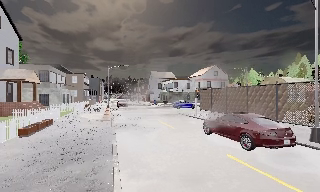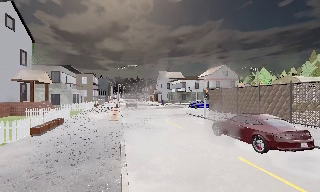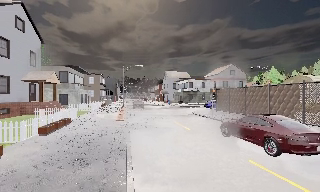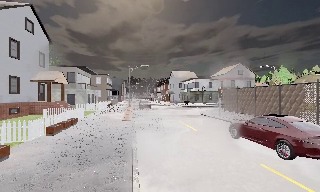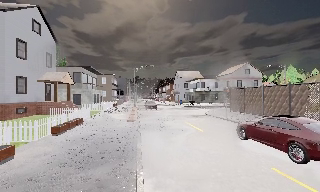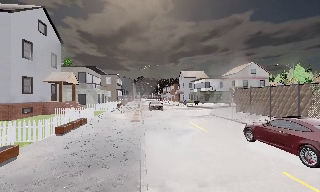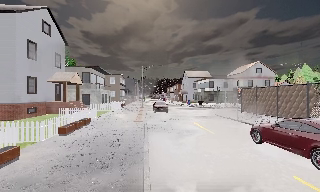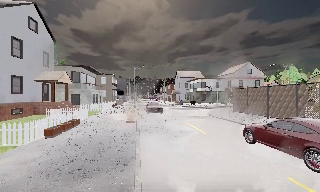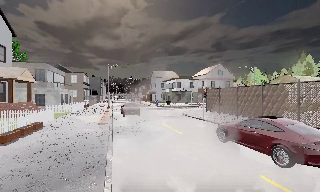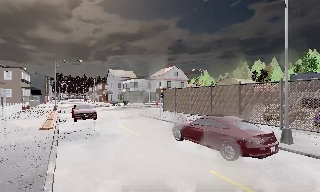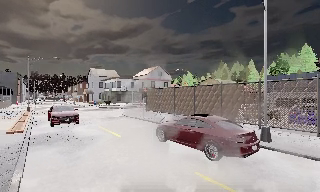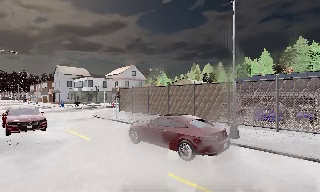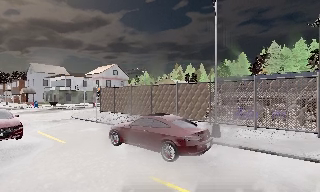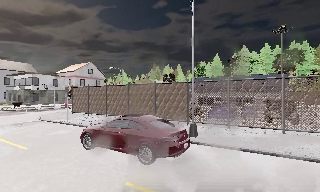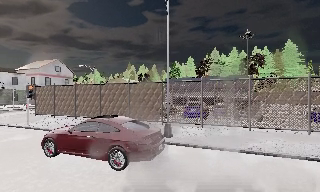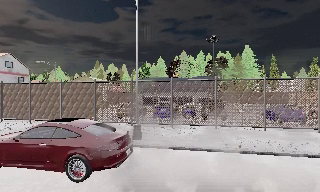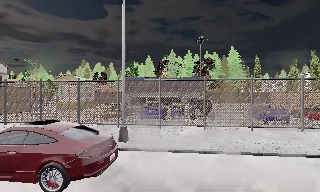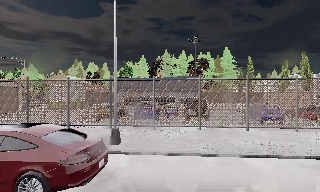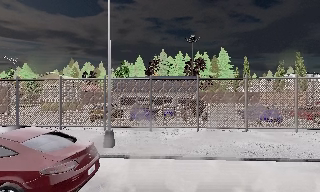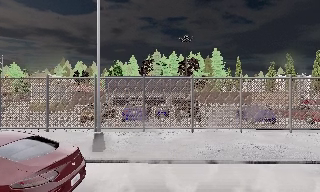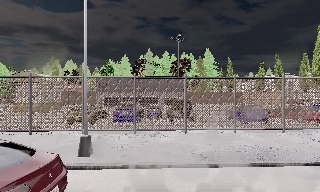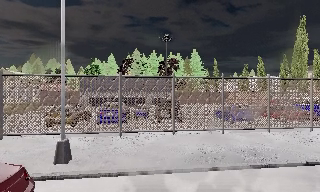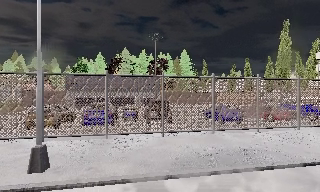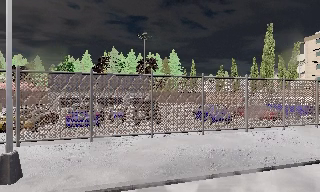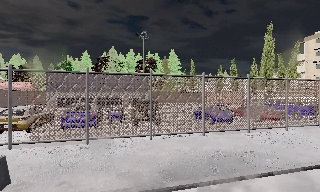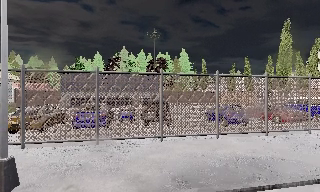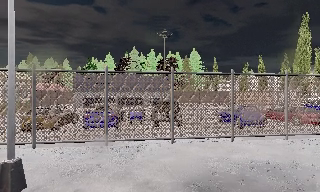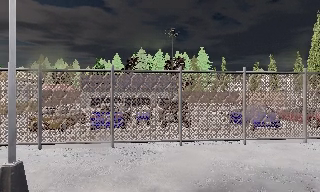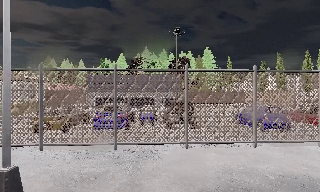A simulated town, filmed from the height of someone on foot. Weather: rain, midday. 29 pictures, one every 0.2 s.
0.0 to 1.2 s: The camera swings to its left by about 10 degrees, and the scene slides to the right. It travels forward, about 1 m, so what stands in front looms larger.
1.2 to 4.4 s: The camera pans to its right, which is clockwise from overhead, by about 95 degrees. It travels forward, about 5 m.
4.4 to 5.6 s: The camera travels forward, about 2 m, so what stands in front looms larger.
The film runs forward here.
